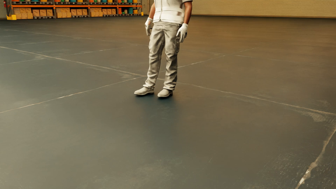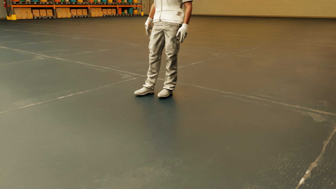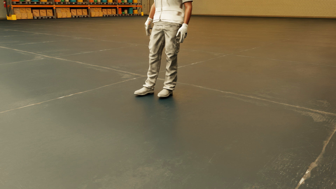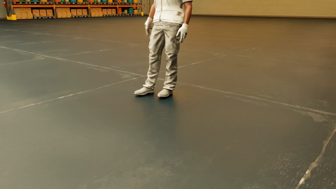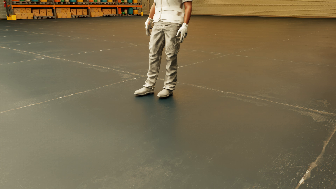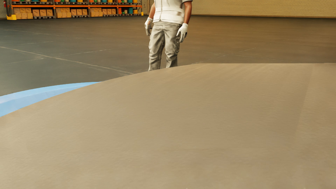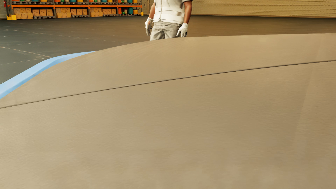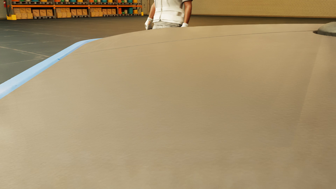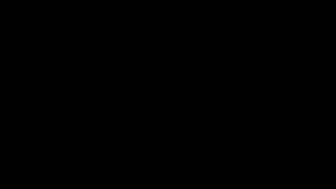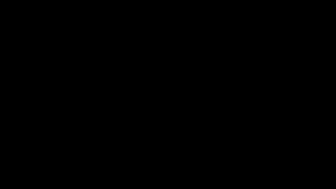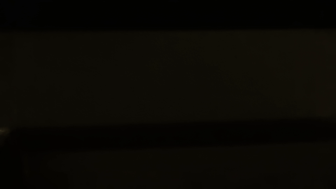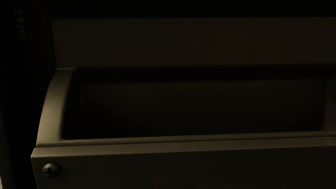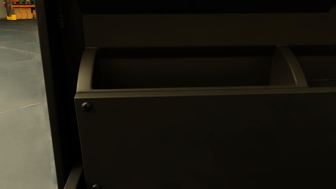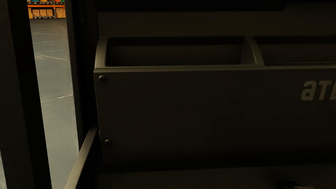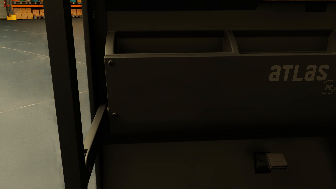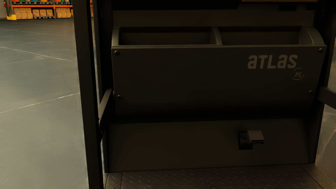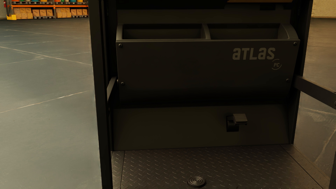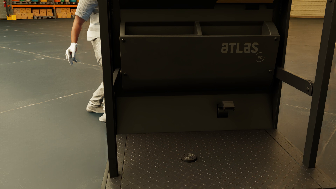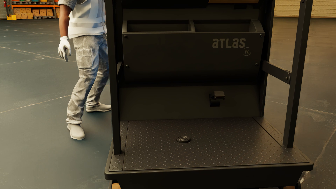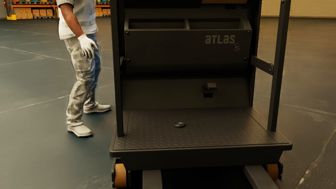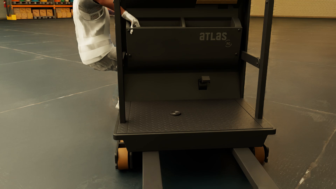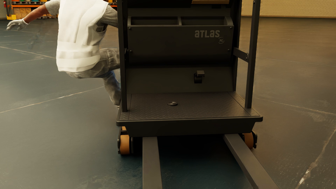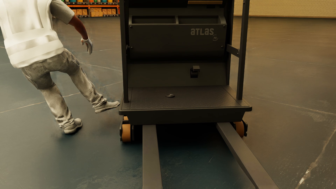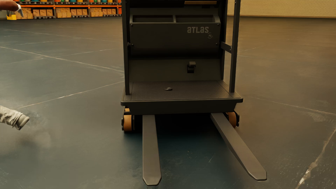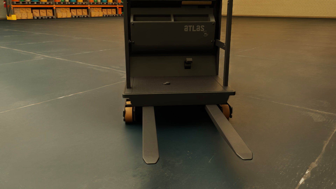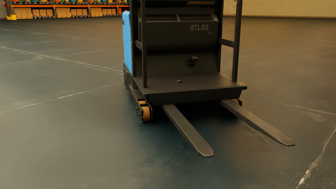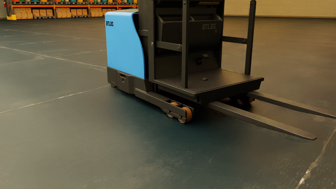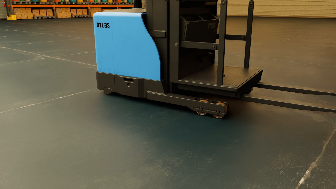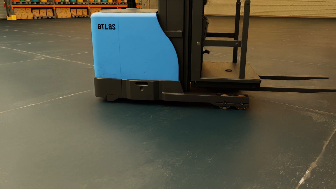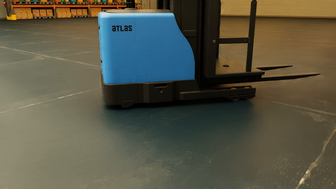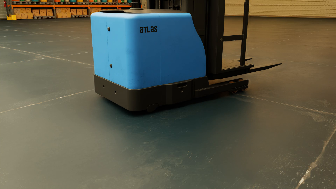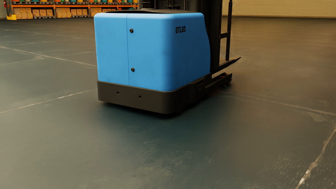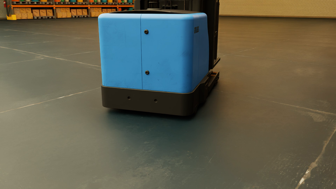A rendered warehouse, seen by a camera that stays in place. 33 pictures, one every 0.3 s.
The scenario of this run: Near miss between a forklift and a person.
